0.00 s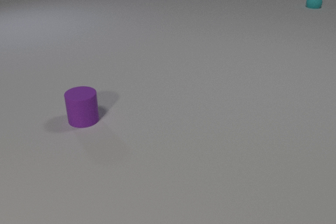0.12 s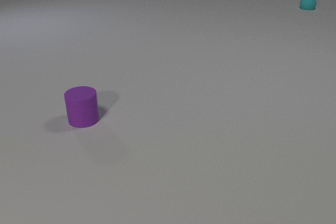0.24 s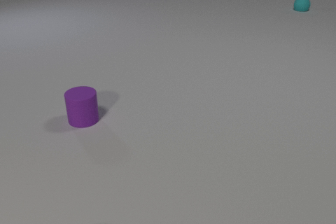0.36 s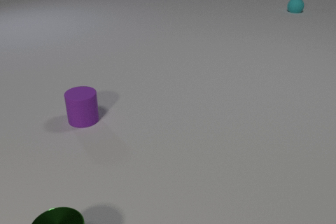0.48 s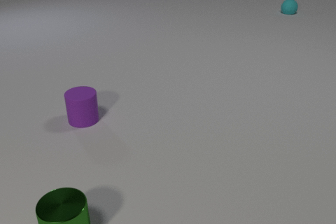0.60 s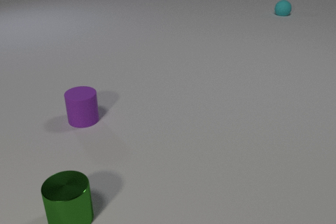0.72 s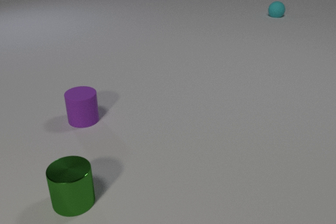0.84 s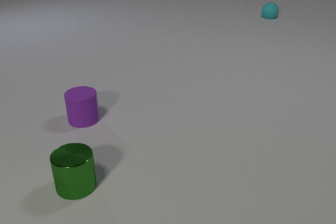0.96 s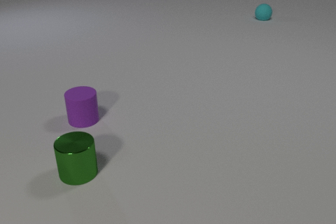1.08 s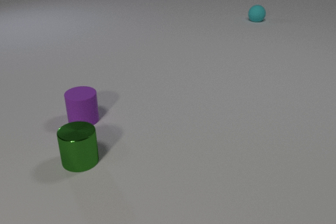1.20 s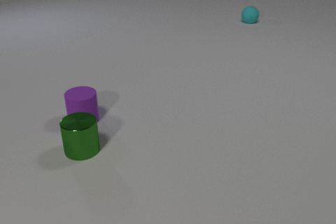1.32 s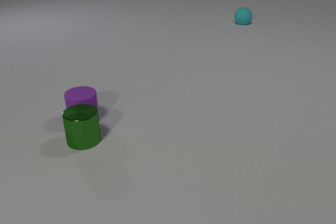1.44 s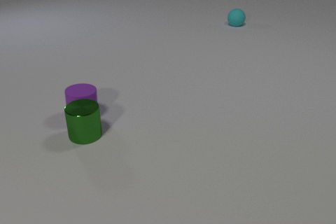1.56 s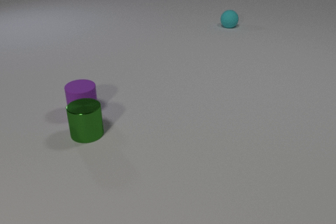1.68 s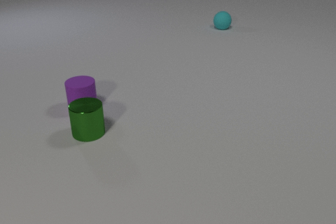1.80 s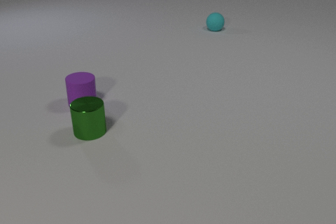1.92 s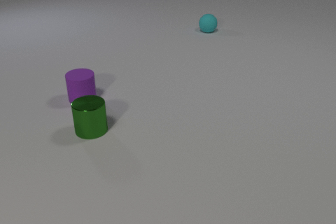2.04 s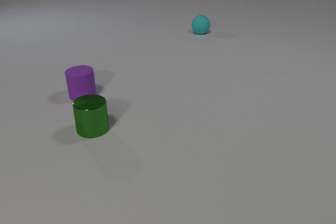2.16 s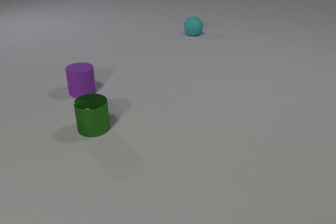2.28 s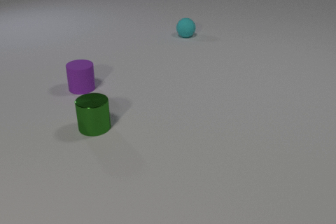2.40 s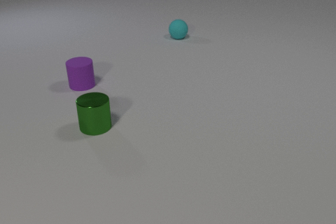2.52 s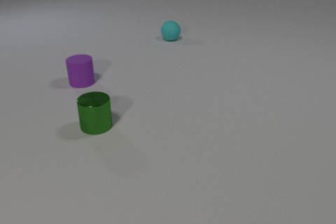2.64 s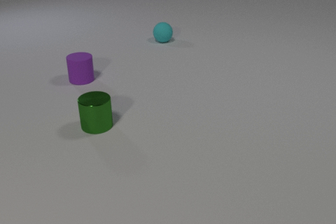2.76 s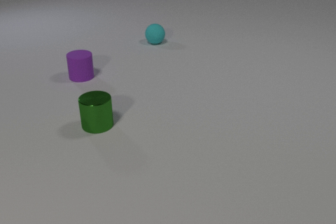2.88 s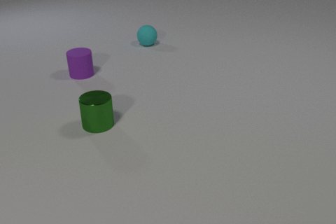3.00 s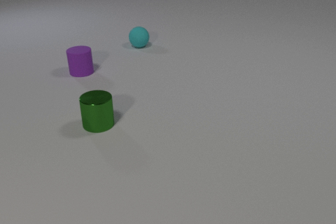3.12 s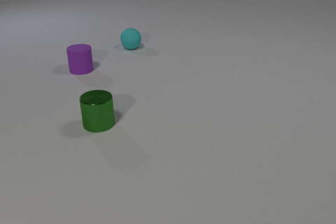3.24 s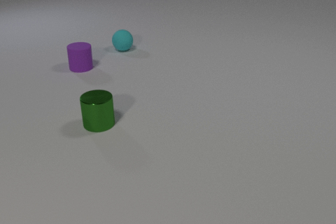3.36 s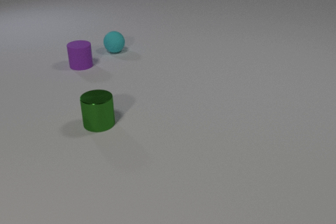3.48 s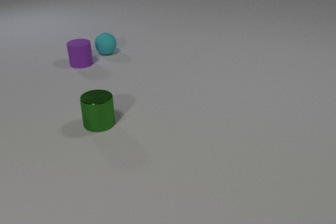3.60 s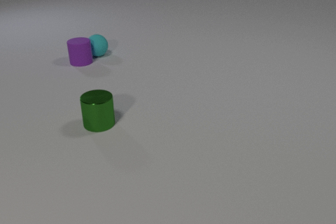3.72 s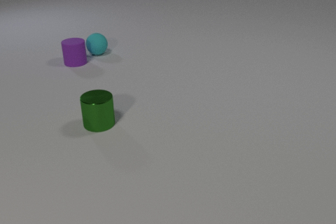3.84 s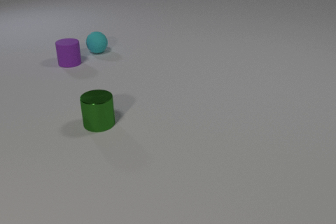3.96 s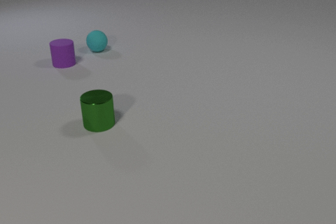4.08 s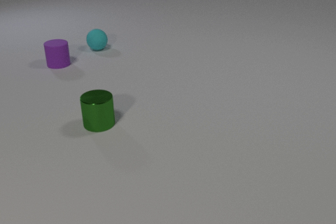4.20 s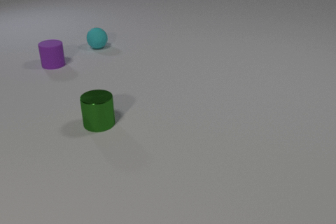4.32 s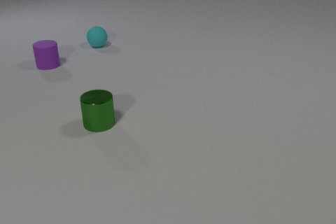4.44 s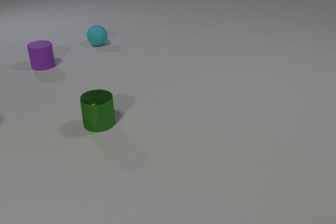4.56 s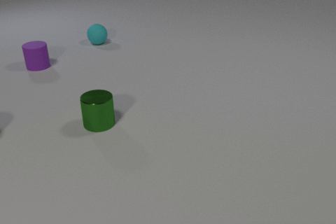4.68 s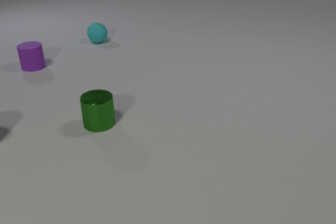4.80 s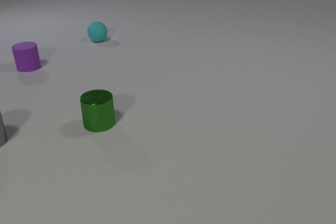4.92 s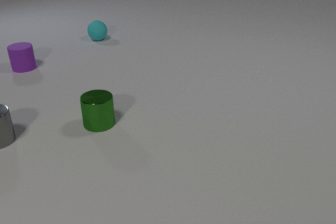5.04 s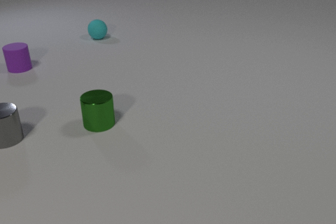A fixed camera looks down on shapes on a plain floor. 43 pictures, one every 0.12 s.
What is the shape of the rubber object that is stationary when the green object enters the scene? cylinder.
How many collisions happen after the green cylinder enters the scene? 2.
What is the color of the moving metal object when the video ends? gray.
0.00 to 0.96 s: The green metal cylinder comes in at the bottom edge, slides away from the camera. The cyan rubber sphere rolls toward the camera and to the left.
0.96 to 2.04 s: The green metal cylinder slides away from the camera. The purple rubber cylinder slides away from the camera. The cyan rubber sphere rolls to the left and toward the camera. The green metal cylinder and the purple rubber cylinder collide.
2.04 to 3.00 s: The green metal cylinder slides away from the camera. The purple rubber cylinder slides away from the camera. The cyan rubber sphere rolls to the left and toward the camera.
3.00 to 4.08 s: The purple rubber cylinder slides away from the camera and to the left. The cyan rubber sphere rolls to the left. The purple rubber cylinder and the cyan rubber sphere collide.
4.08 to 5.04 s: The purple rubber cylinder slides to the left. The gray metal cylinder comes in at the left edge, slides to the right. The cyan rubber sphere rolls away from the camera.
